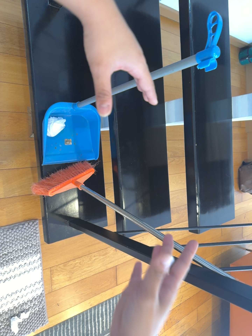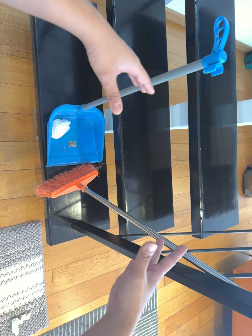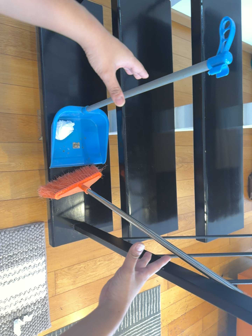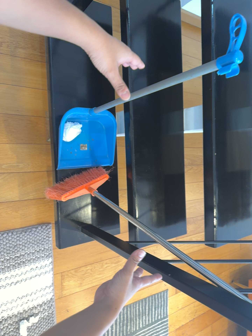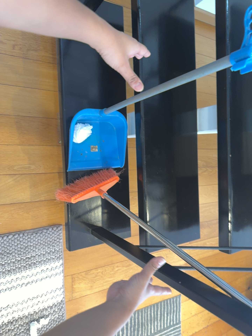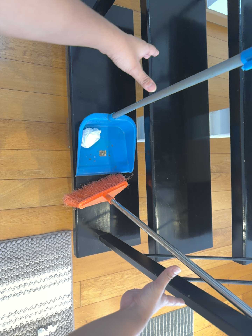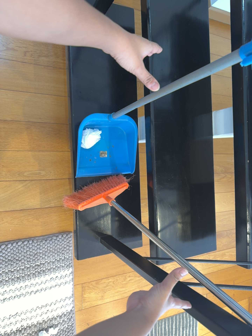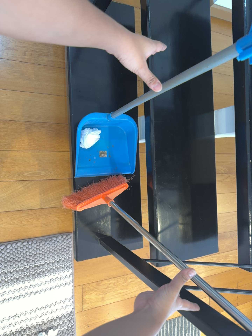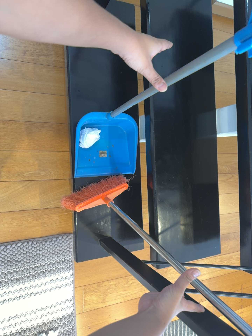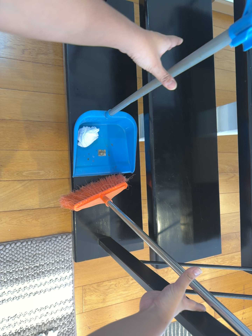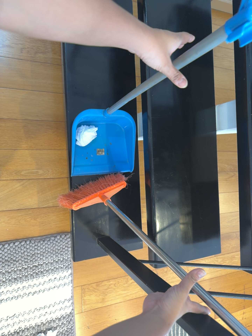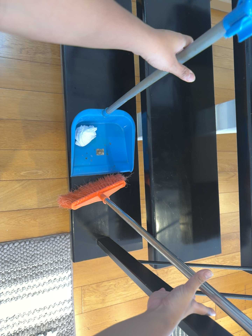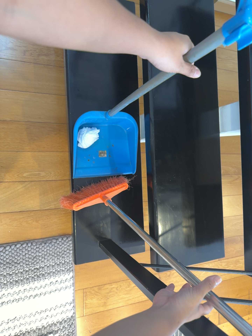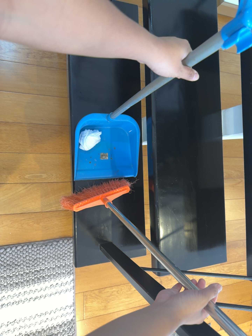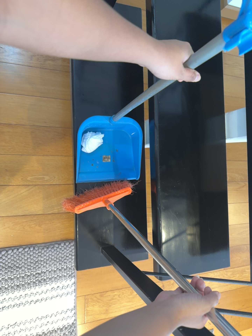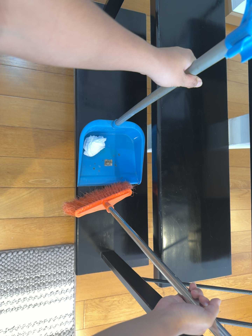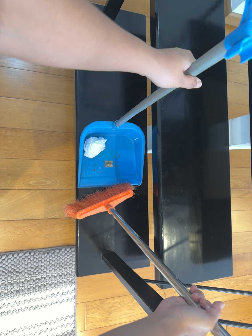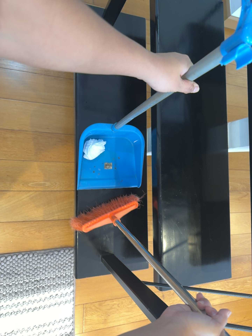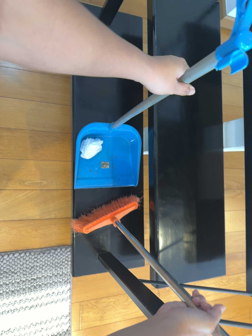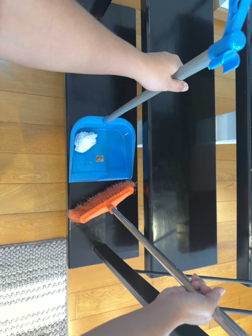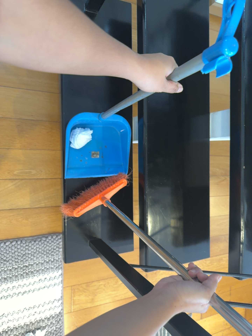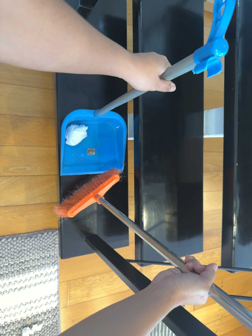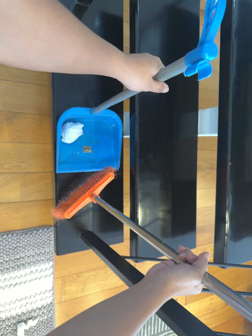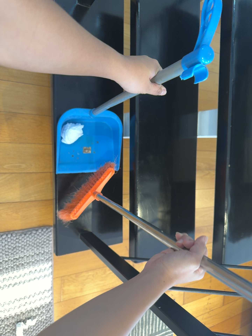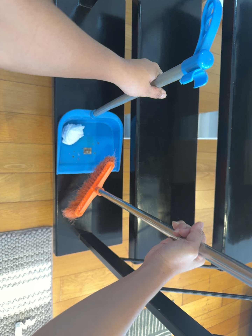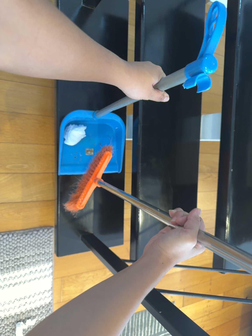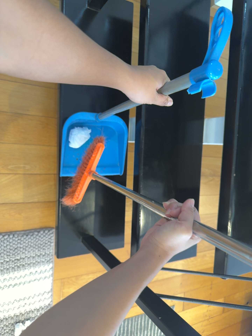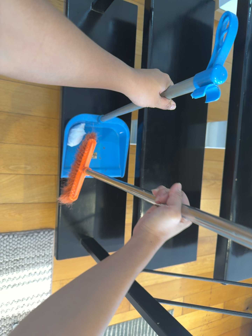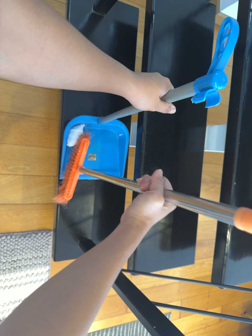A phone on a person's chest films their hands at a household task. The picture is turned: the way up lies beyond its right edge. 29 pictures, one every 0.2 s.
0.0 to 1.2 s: The camera pans to its left by about 10 degrees. It travels forward and to its right, about 10 cm, so what stands in front looms larger.
1.2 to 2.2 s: The camera travels to its right, about 8 cm.
2.2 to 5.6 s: The camera travels toward the top of its view, about 9 cm, so close, fixed things drift downward.
The film runs backward here.
